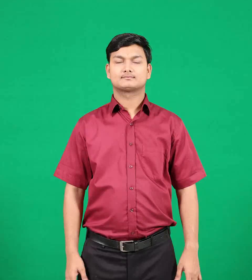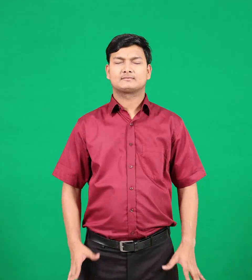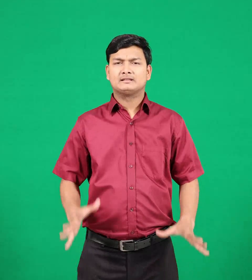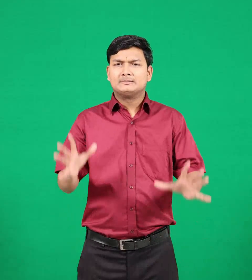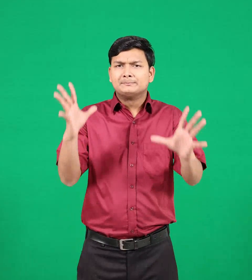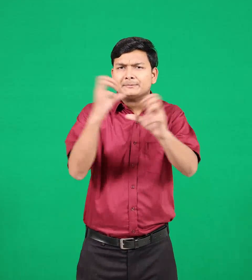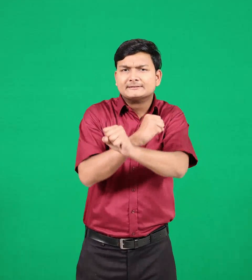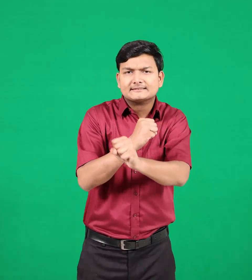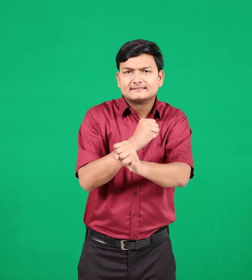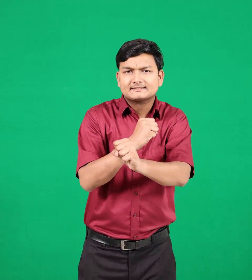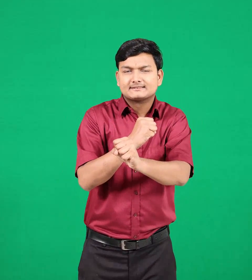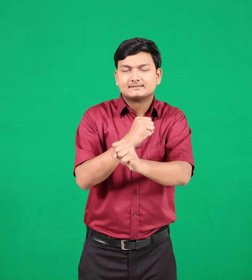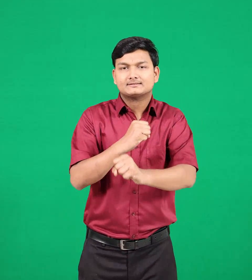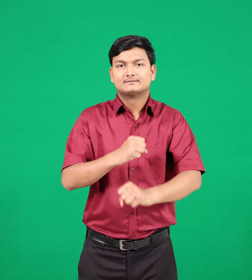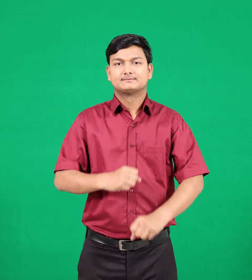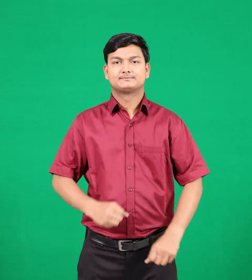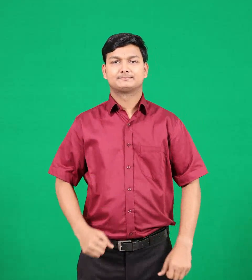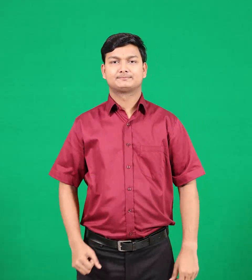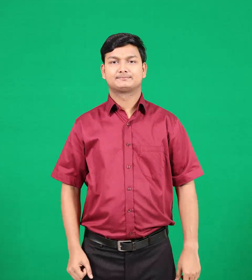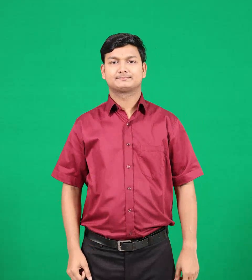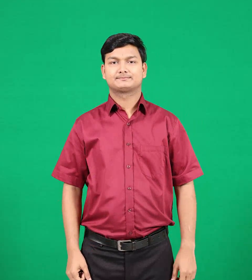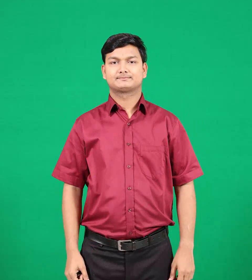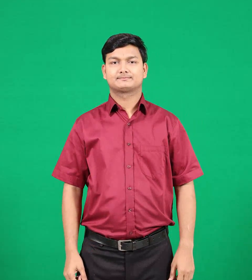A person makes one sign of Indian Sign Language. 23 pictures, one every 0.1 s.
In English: miss
